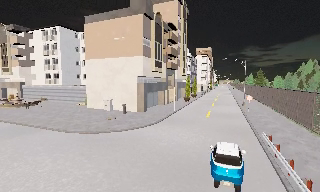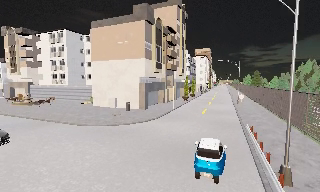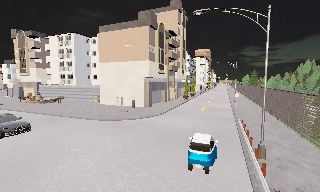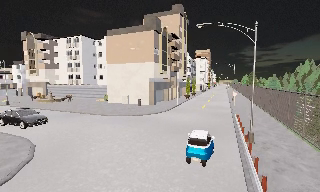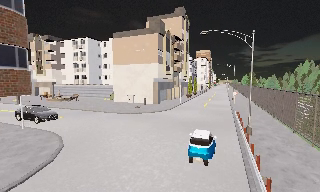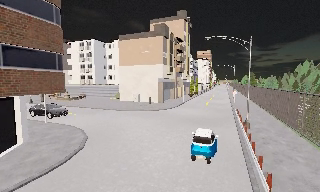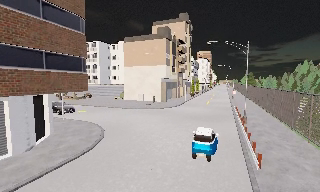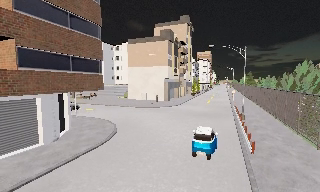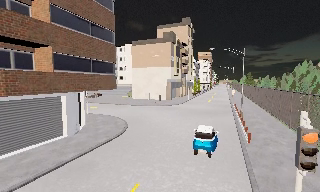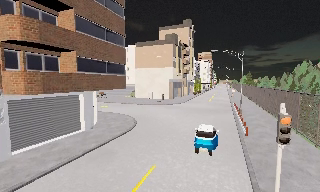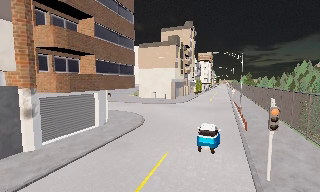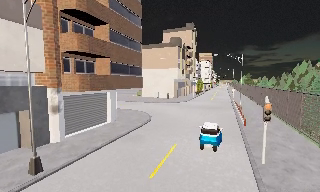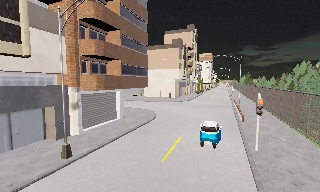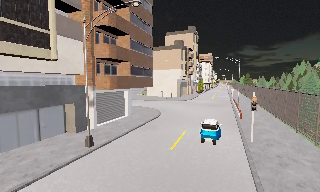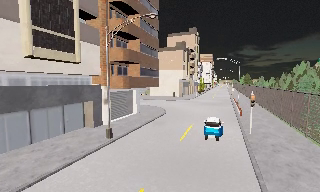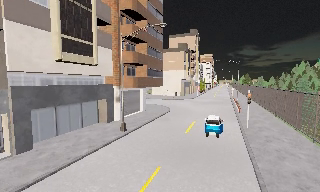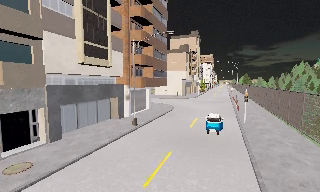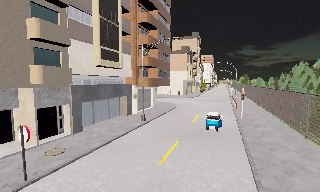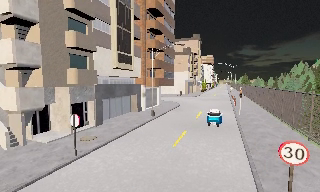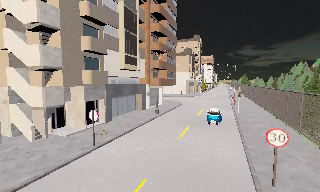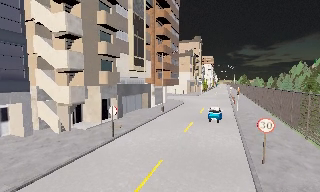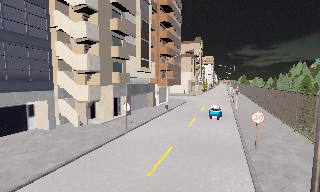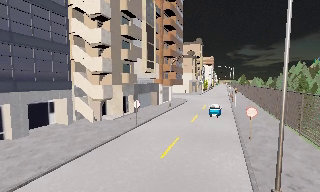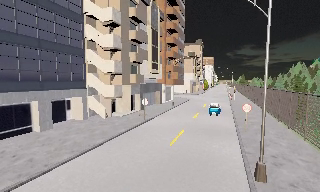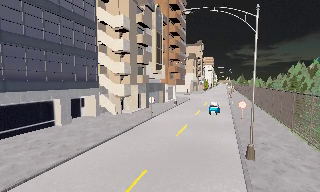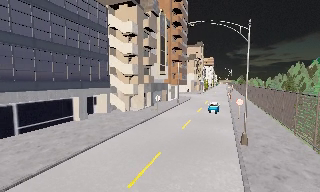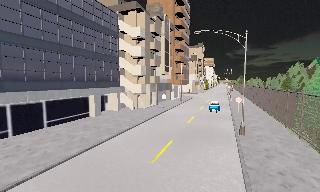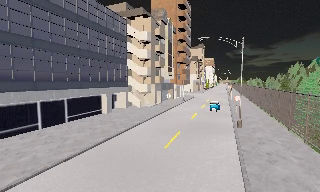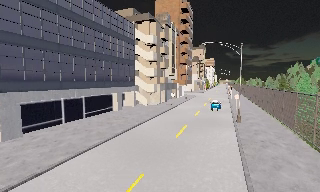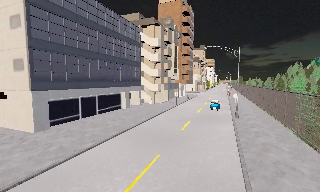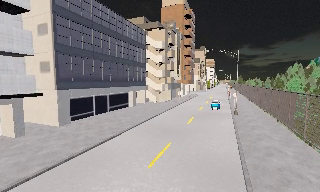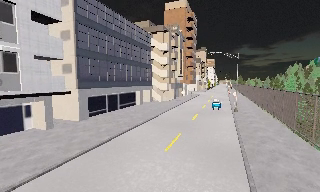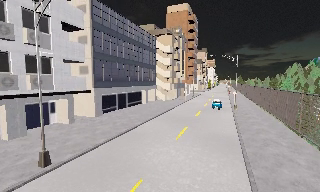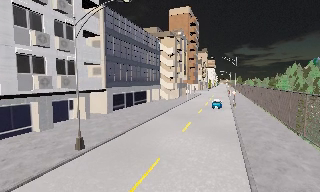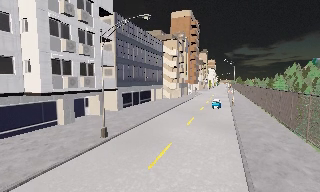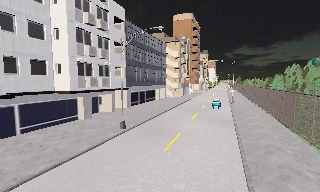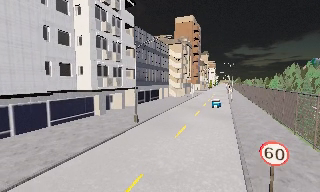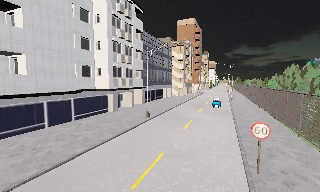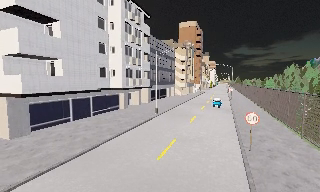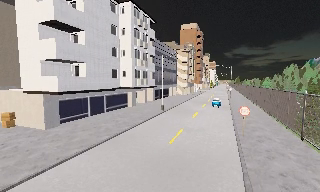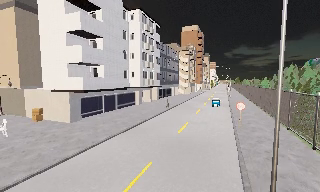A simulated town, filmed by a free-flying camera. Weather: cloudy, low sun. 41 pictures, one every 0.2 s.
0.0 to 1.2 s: The camera travels backward, about 11 m, so what stands in front gets smaller.
1.2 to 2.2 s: The camera travels backward and to its left, about 8 m, so what stands in front gets smaller.
2.2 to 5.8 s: The camera travels backward, about 30 m, so what stands in front gets smaller.
5.8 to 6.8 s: The camera travels backward and to its left, about 10 m, so what stands in front gets smaller.
6.8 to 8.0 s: The camera travels backward, about 14 m, so what stands in front gets smaller.
The film runs backward here.
